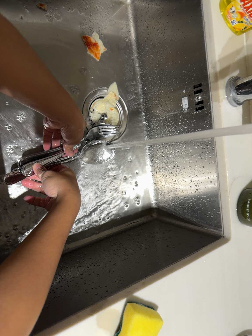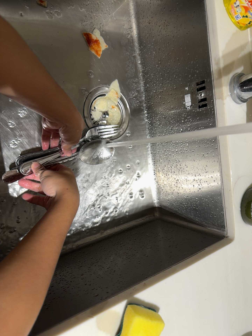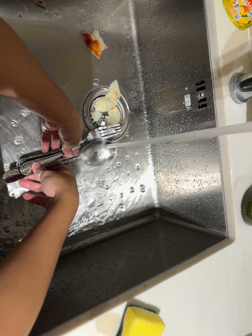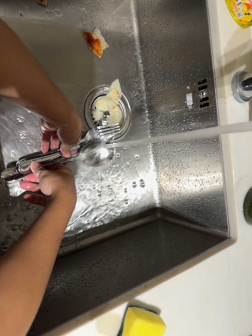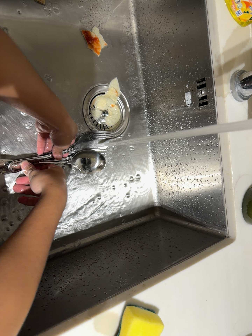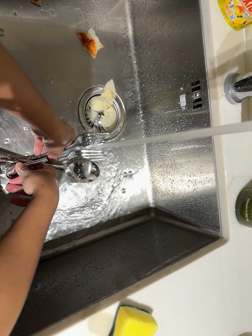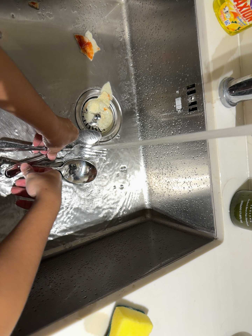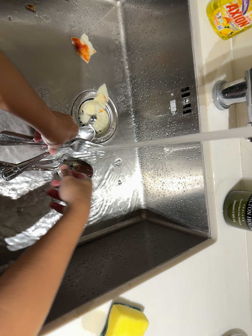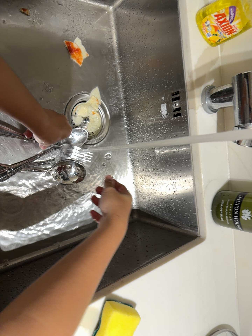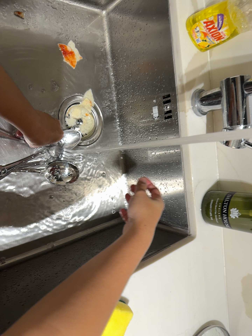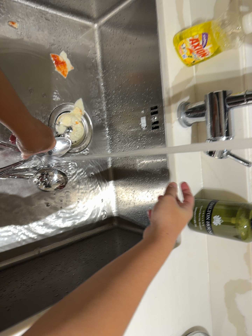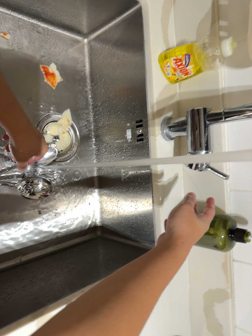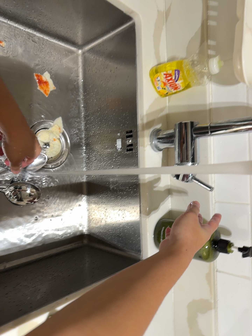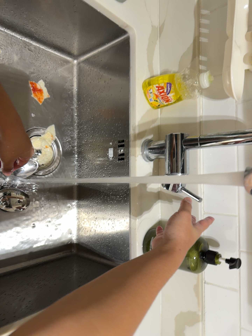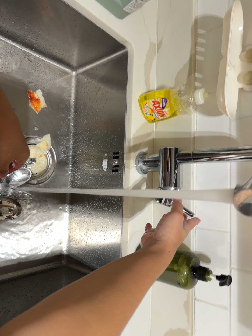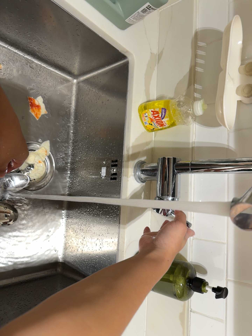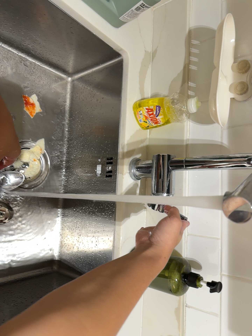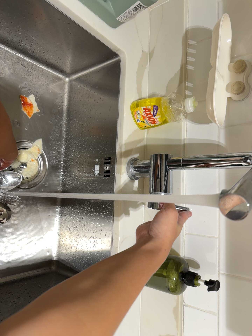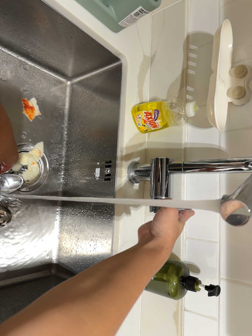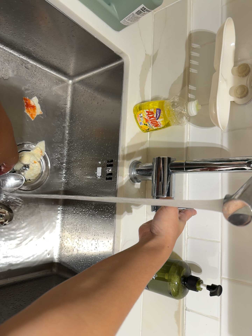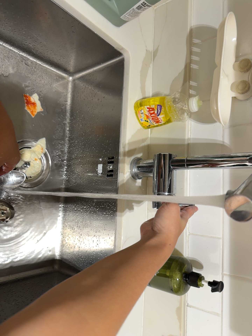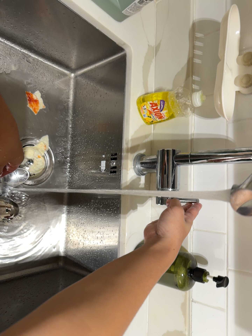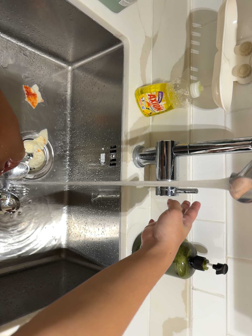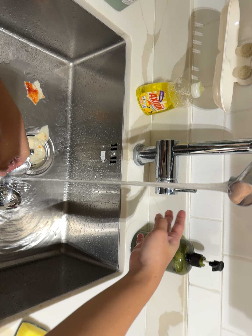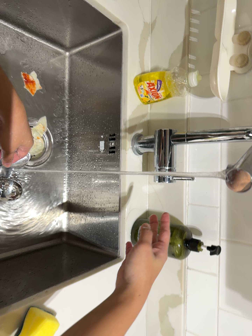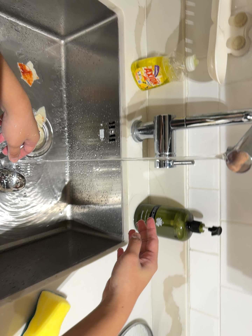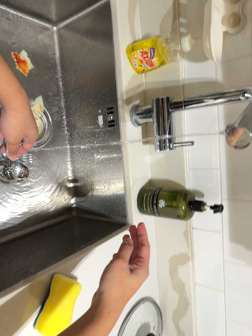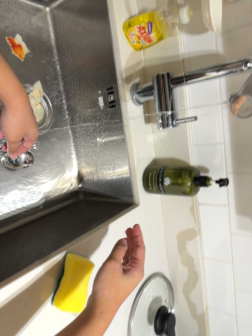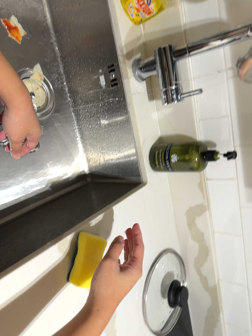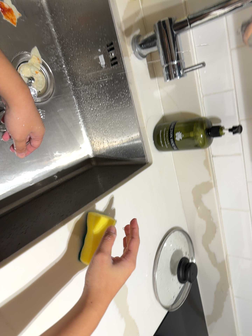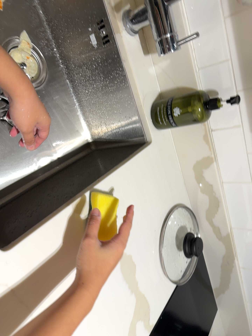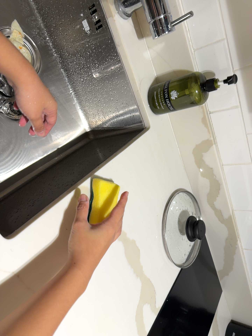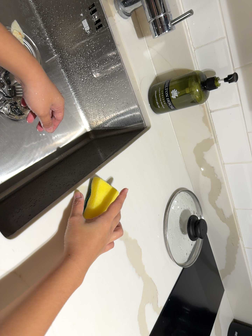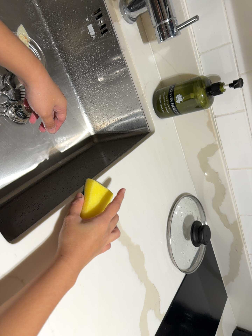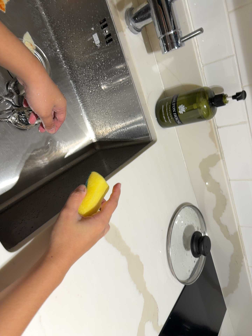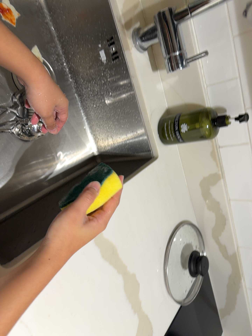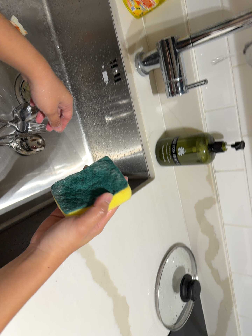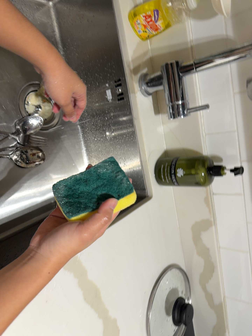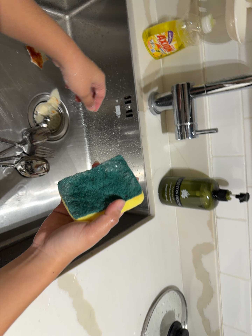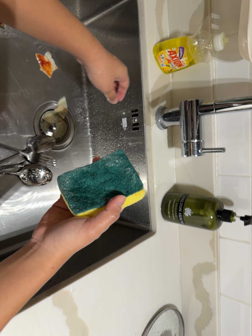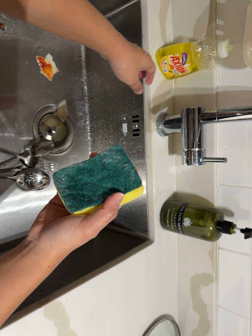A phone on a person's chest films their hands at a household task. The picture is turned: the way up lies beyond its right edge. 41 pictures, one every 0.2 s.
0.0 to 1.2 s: The camera shifts only a little, or ends up much as it began.
1.2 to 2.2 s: The camera swings to its right by about 10 degrees, and the scene slides to the left. It travels backward, about 6 cm, so what stands in front gets smaller.
2.2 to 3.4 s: The camera's aim tips toward the top of its view by about 10 degrees, and the scene shifts downward.
3.4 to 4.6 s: The camera shifts only a little, or ends up much as it began.
4.6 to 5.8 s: The camera's aim tips toward the bottom of its view by about 20 degrees, and the scene shifts upward. It rolls about its line of sight by about 15 degrees, and the scene rotates counterclockwise.
5.8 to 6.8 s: The camera shifts only a little, or ends up much as it began.
6.8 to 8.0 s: The camera travels toward the top of its view, about 10 cm, so close, fixed things drift downward. Its aim tips toward the top of its view by about 10 degrees, and the scene shifts downward. It rolls about its line of sight by about 20 degrees, and the scene rotates clockwise.
The film runs forward here.
